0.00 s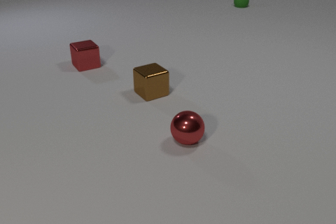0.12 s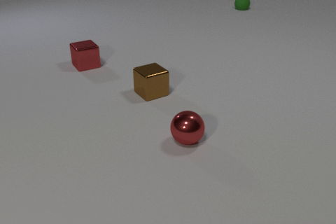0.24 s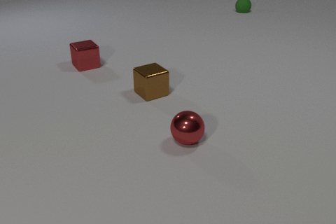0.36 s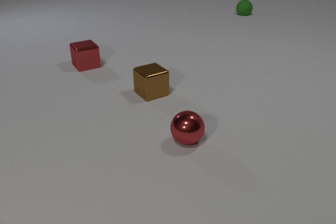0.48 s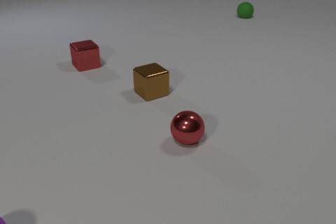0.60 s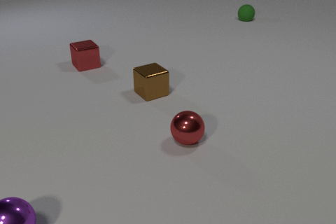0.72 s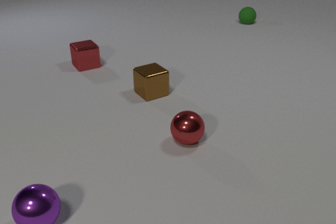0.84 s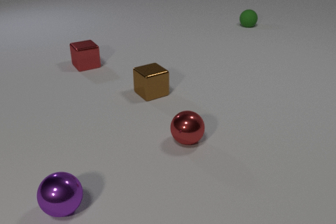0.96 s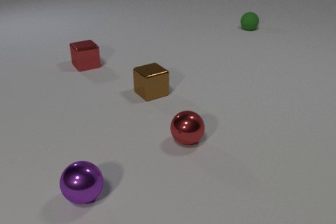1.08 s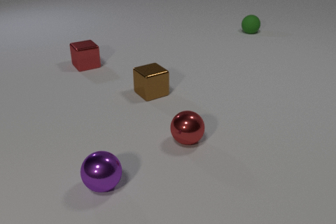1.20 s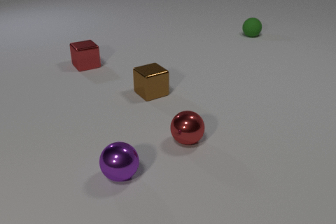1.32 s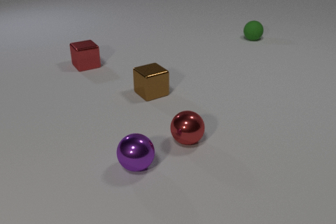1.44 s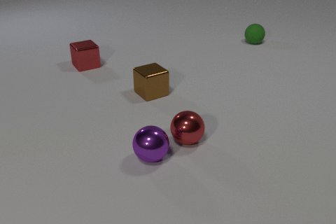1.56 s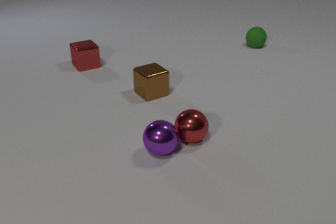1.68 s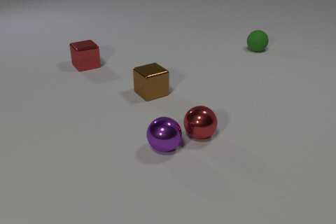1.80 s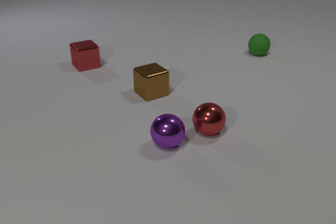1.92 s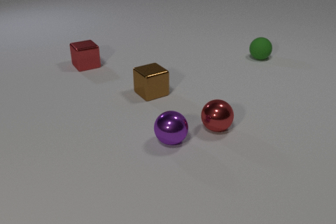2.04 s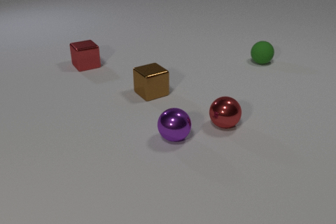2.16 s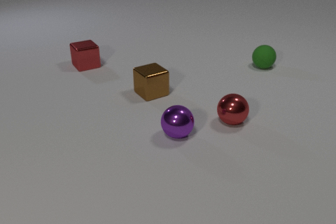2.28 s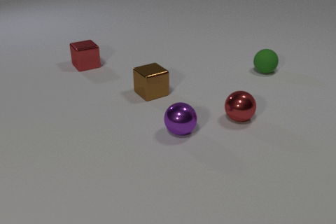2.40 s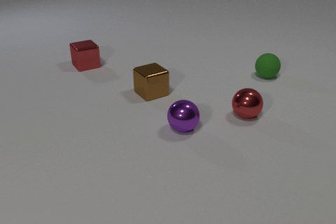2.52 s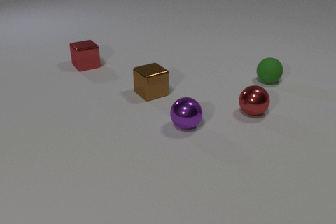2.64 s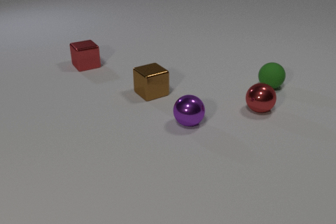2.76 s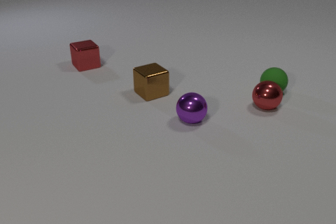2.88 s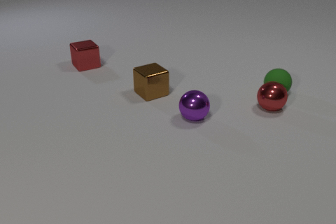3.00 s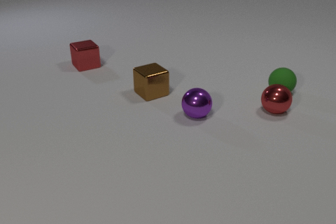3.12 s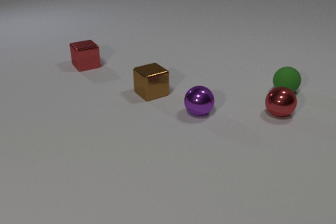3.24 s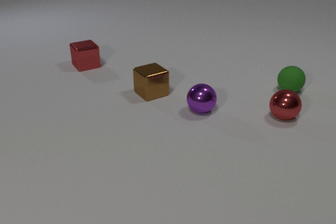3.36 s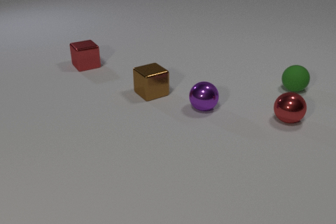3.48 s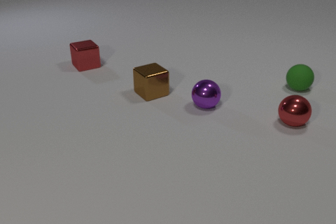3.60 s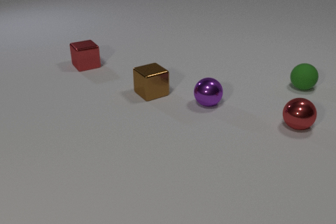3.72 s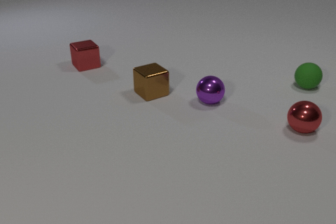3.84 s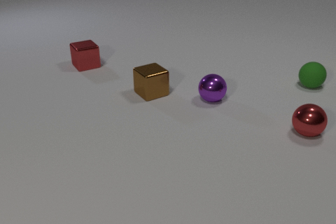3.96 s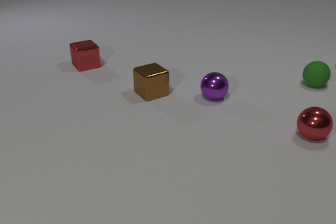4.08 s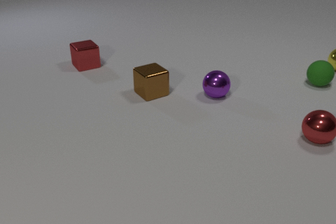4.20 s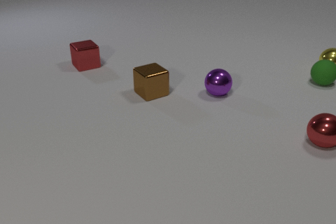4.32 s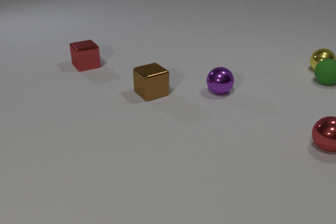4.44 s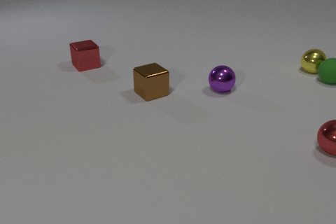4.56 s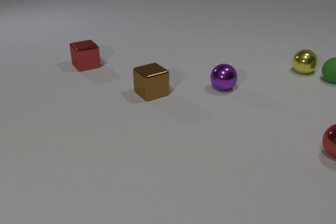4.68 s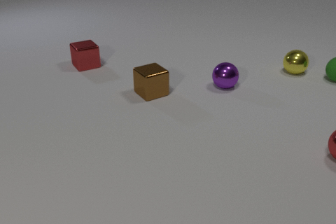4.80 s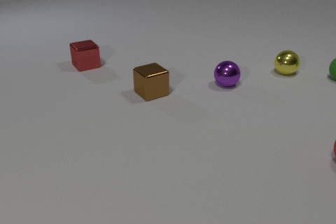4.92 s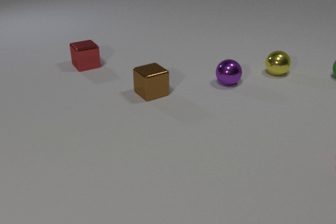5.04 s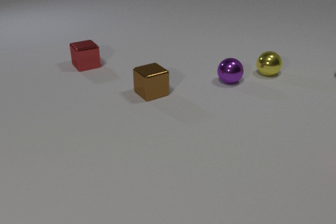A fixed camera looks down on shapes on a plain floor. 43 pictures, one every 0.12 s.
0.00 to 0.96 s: The purple metal sphere comes in at the bottom edge, rolls to the right and away from the camera. The green rubber sphere rolls toward the camera.
0.96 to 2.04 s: The purple metal sphere rolls to the right and away from the camera. The red metal sphere rolls to the right and away from the camera. The green rubber sphere rolls toward the camera. The purple metal sphere and the red metal sphere collide.
2.04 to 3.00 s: The purple metal sphere rolls away from the camera and to the right. The red metal sphere rolls to the right and away from the camera. The green rubber sphere rolls toward the camera. The red metal sphere and the green rubber sphere collide.
3.00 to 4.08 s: The purple metal sphere rolls away from the camera and to the right. The red metal sphere rolls toward the camera and to the right. The yellow metal sphere comes in at the right edge, rolls to the left. The green rubber sphere rolls to the right and away from the camera.
4.08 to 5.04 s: The purple metal sphere rolls away from the camera. The red metal sphere rolls to the right and toward the camera, leaves at the right edge. The yellow metal sphere rolls to the left and toward the camera. The green rubber sphere rolls away from the camera and to the right, leaves at the right edge.
Are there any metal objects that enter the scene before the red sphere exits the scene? yes.
How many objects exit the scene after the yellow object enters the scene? 2.
Are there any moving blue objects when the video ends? no.
